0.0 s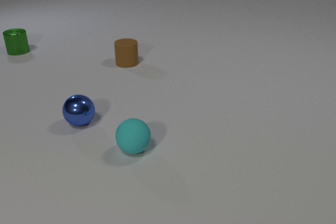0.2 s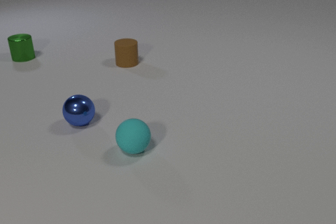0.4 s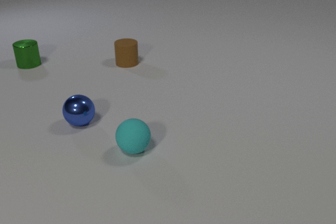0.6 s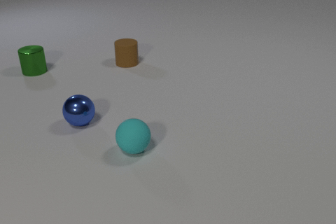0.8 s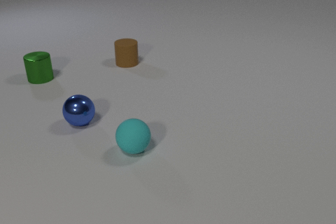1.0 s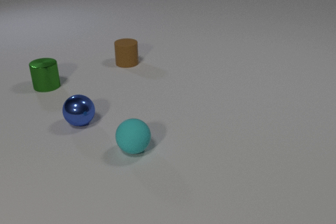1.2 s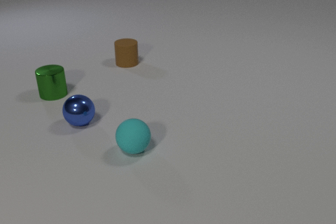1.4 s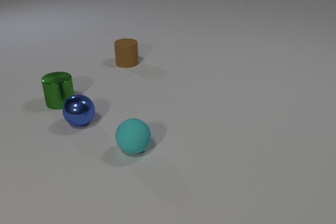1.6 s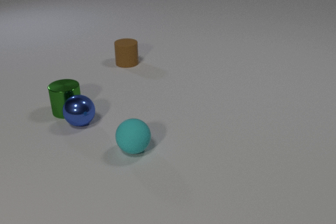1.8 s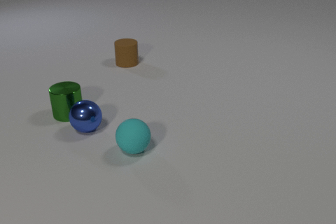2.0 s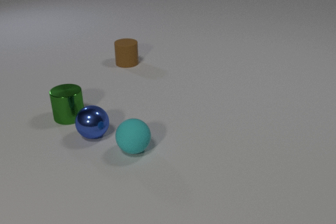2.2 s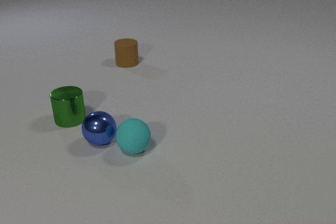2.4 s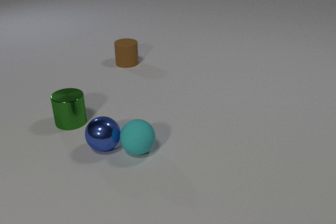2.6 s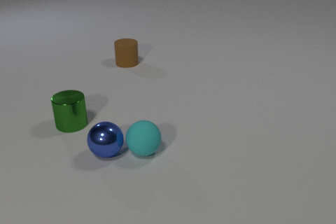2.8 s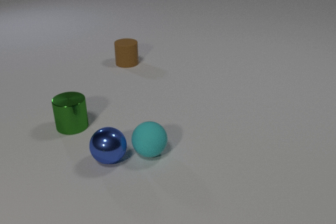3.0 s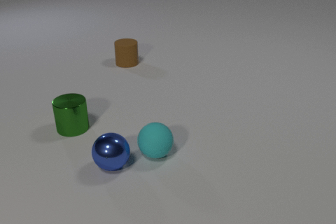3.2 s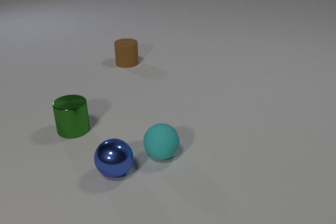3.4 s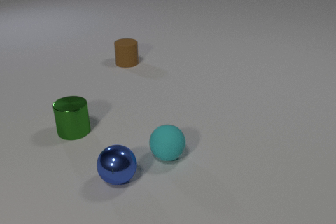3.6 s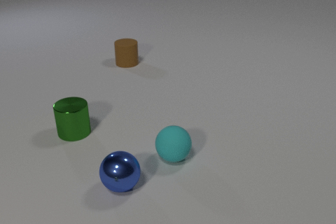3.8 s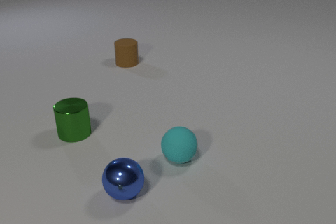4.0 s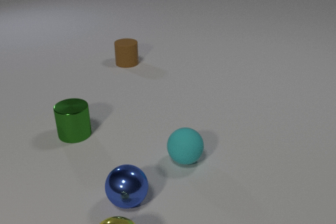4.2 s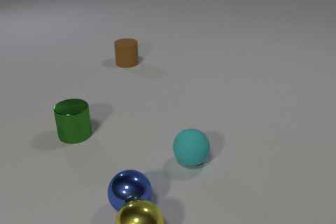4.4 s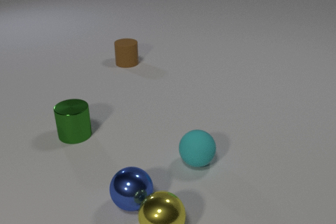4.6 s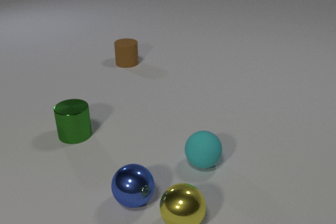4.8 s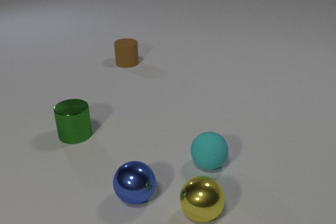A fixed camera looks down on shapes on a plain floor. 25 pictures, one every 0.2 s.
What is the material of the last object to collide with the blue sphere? metal.
How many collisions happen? 3.
How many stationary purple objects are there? 0.
0.0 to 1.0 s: The green metal cylinder slides toward the camera.
1.0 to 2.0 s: The green metal cylinder slides toward the camera. The blue metal sphere rolls toward the camera and to the right. The green metal cylinder and the blue metal sphere collide.
2.0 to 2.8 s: The green metal cylinder slides toward the camera. The blue metal sphere rolls toward the camera. The cyan rubber sphere rolls to the right. The blue metal sphere and the cyan rubber sphere collide.
2.8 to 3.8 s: The green metal cylinder slides toward the camera. The blue metal sphere rolls toward the camera. The cyan rubber sphere rolls to the right.
3.8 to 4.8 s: The blue metal sphere rolls to the right. The cyan rubber sphere rolls to the right. The yellow metal sphere comes in at the bottom edge, rolls to the right and away from the camera. The blue metal sphere and the yellow metal sphere collide.
